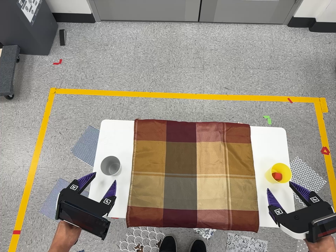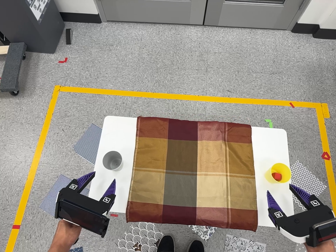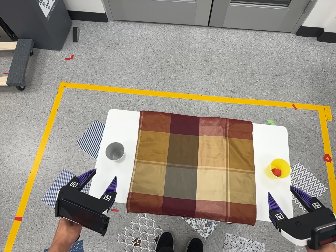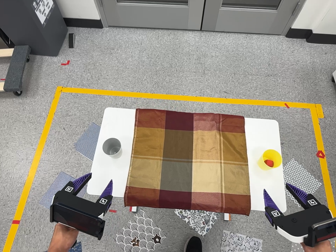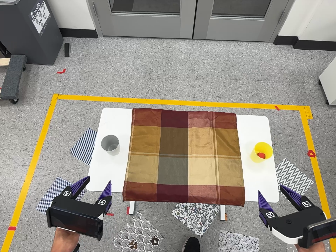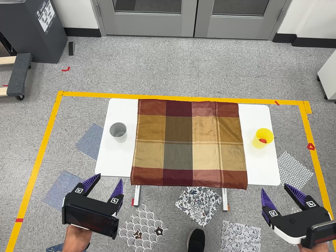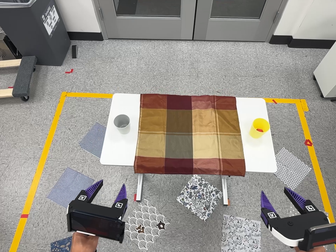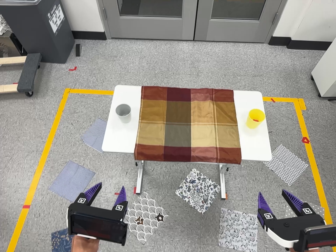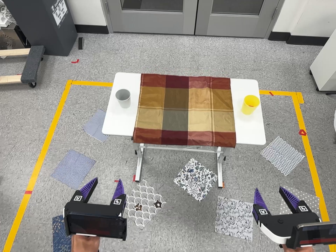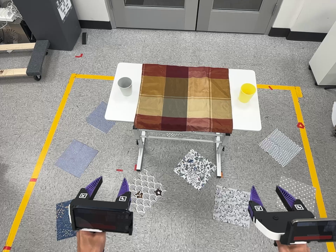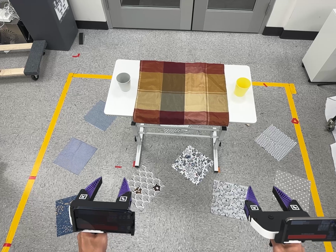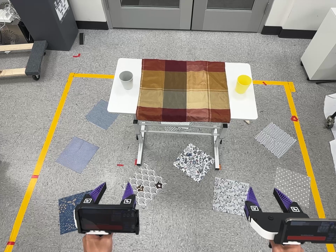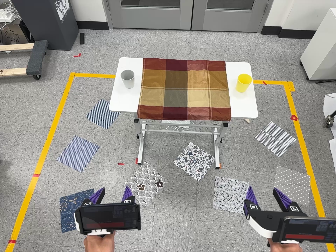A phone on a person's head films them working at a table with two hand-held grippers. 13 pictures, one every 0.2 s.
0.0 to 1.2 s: The camera travels toward the bottom of its view and backward, about 38 cm, so close, fixed things drift upward. Its aim tips toward the top of its view by about 10 degrees.
1.2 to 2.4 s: The camera travels toward the bottom of its view and backward, about 36 cm, so close, fixed things drift upward.
The film runs backward here.
